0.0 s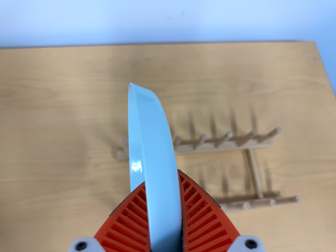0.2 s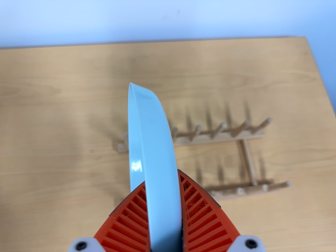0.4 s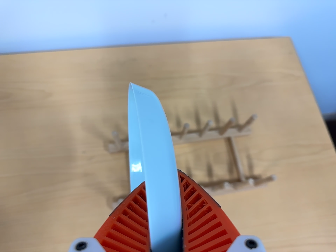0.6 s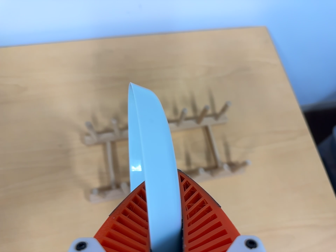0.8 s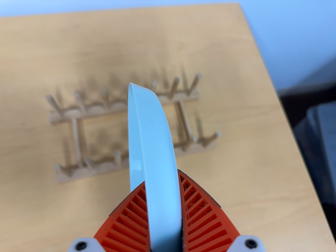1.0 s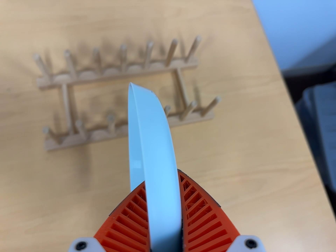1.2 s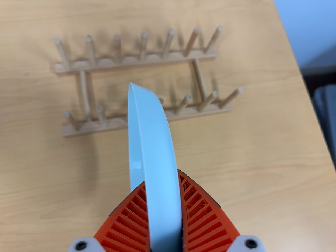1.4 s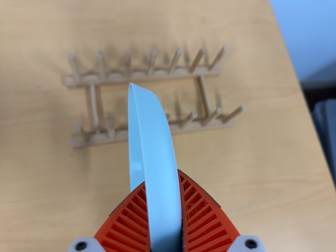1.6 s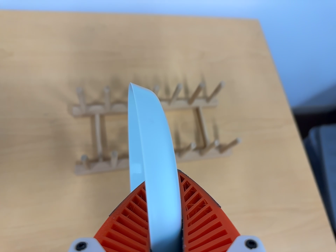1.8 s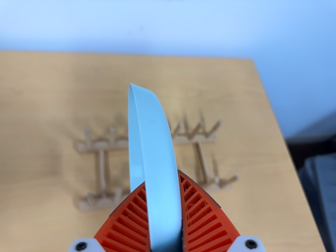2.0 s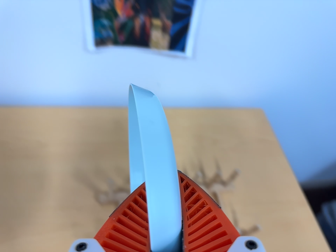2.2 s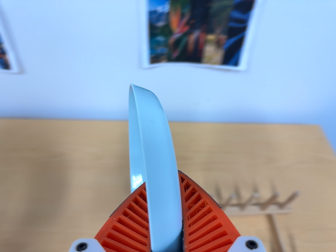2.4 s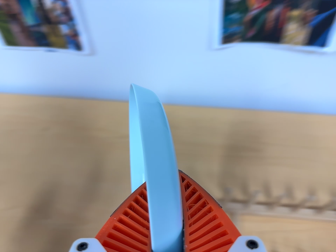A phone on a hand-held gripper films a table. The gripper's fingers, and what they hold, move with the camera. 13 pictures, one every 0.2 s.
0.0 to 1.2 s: The camera travels toward the bottom of its view, about 12 cm, so close, fixed things drift upward.
1.2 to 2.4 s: The scene slides to the right, as the camera pans about 20 degrees to its left. It travels to its left, toward the top of its view and backward, about 12 cm, so close, fixed things drift to the right. Its aim tips toward the top of its view by about 20 degrees, and the scene shifts downward.
The film runs backward here.
